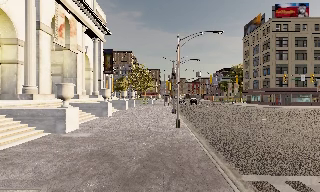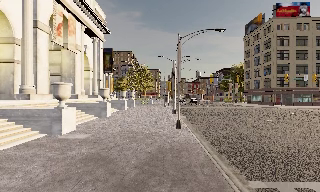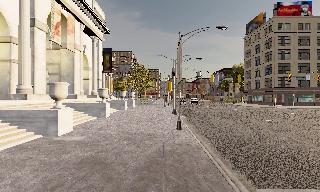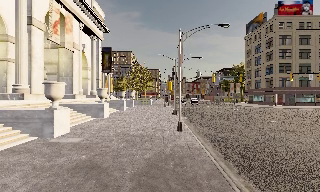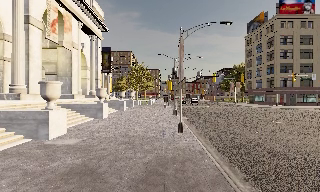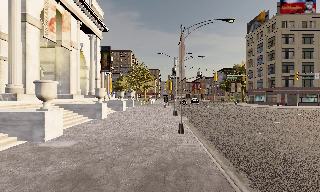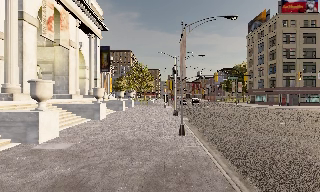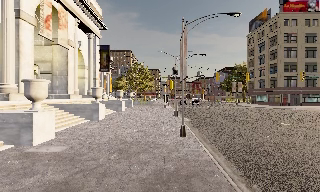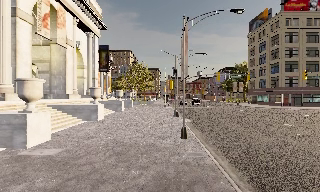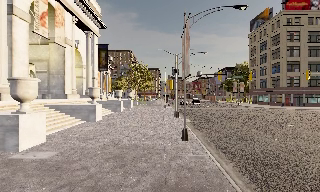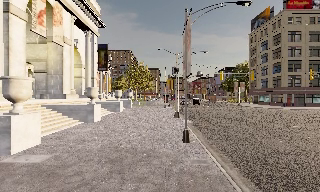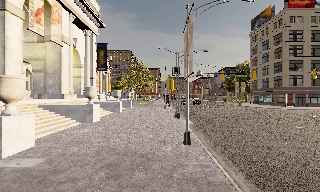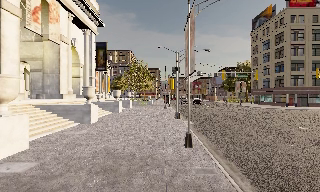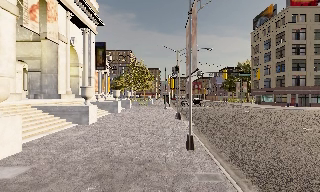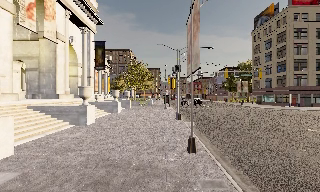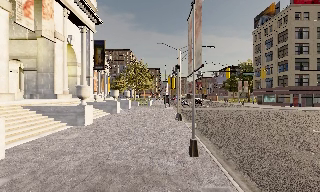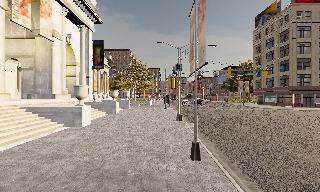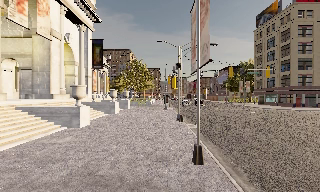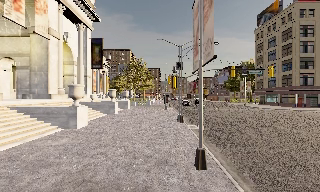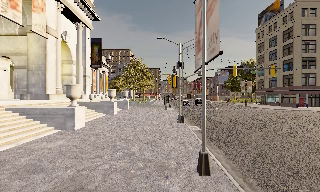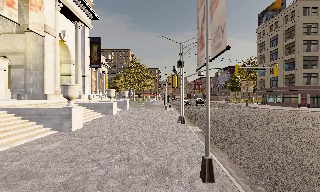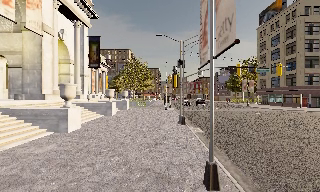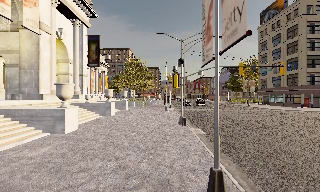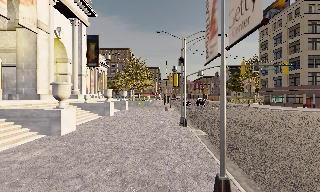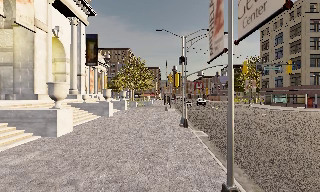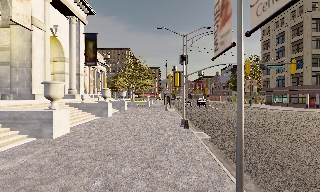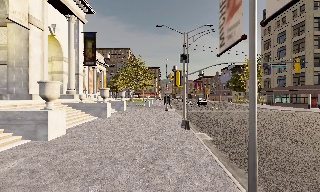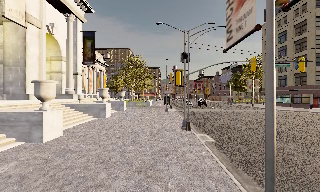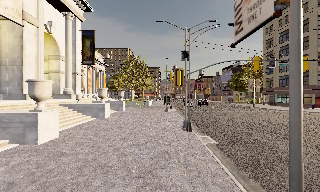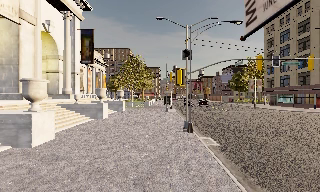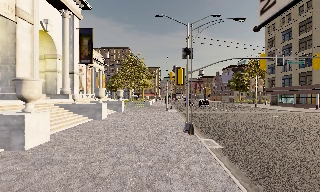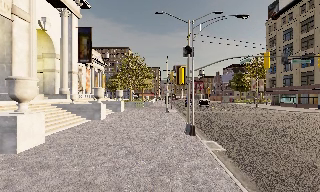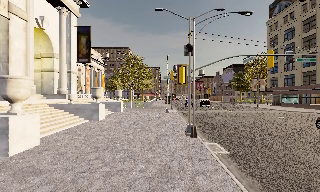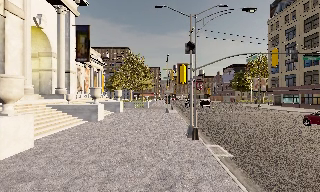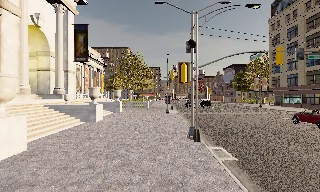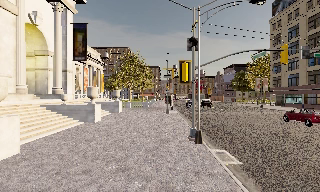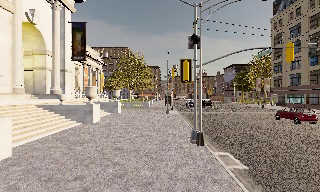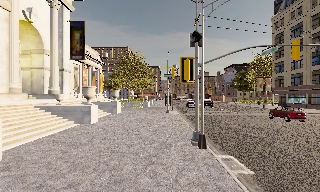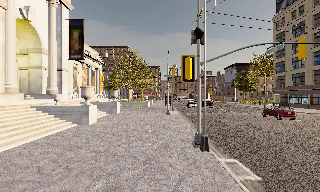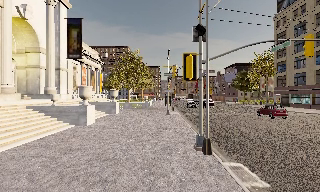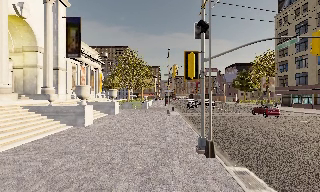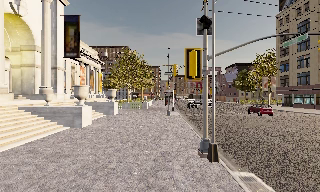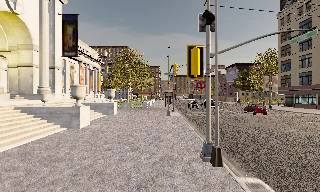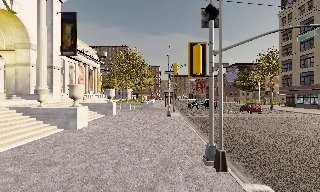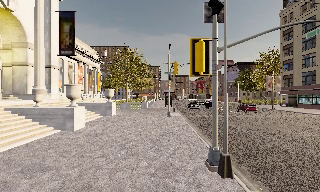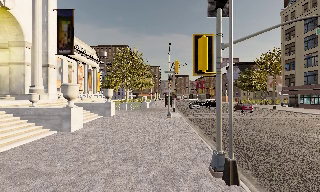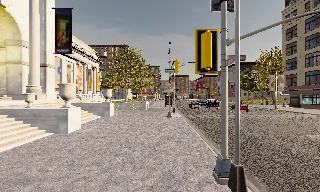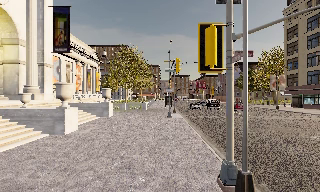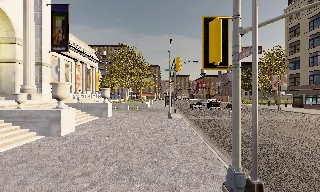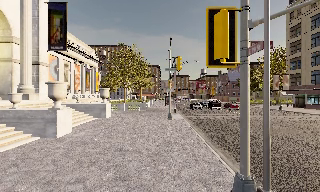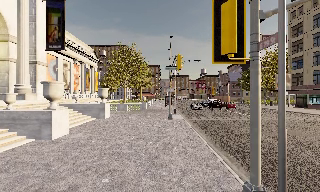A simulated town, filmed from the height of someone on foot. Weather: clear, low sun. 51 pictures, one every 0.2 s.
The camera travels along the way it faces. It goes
forward.
0.0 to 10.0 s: The camera travels forward, about 20 m, so what stands in front looms larger.
The film runs forward here.
